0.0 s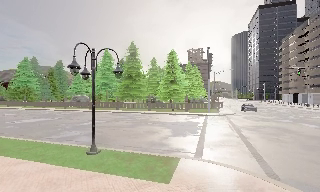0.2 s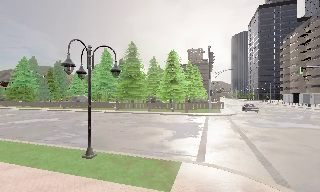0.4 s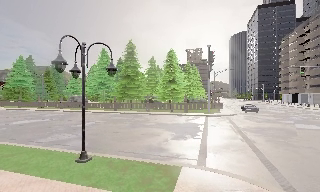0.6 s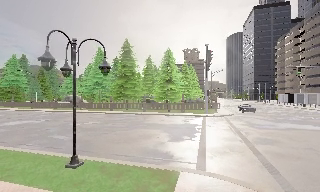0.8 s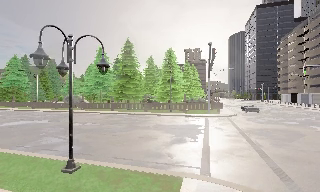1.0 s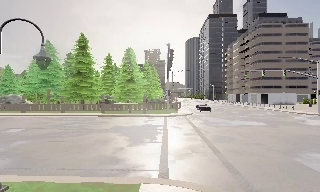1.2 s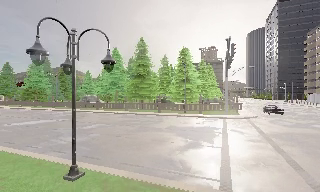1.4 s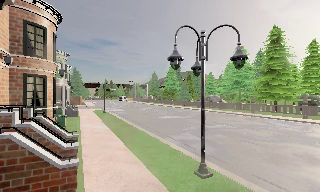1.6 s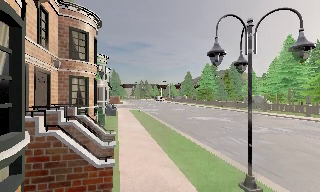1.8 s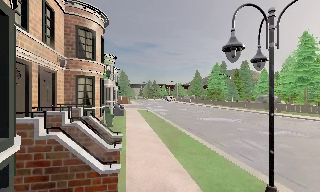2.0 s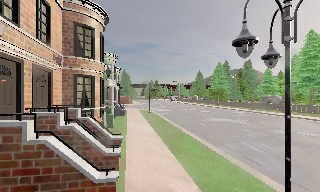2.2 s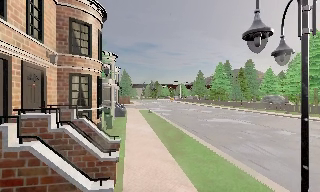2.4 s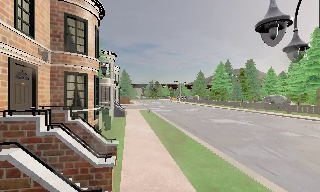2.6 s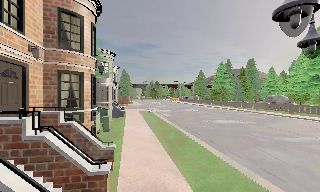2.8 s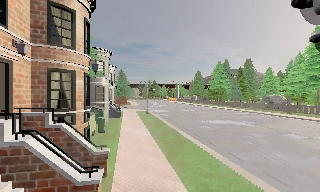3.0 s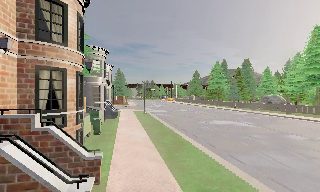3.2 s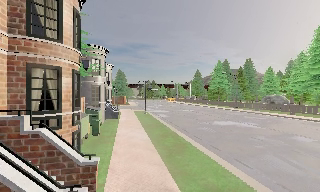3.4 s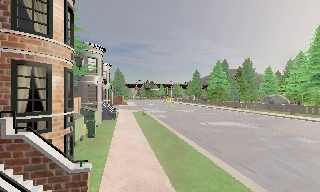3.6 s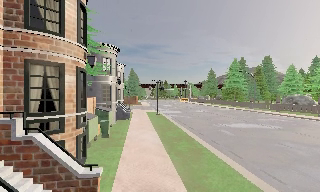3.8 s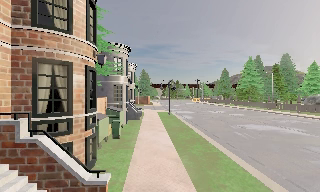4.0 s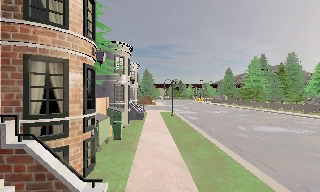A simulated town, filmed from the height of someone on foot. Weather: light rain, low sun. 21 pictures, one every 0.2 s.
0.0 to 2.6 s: The camera pans to its left, which is counterclockwise from overhead, by about 60 degrees. It travels forward, about 5 m.
2.6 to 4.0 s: The camera travels forward, about 2.5 m, so what stands in front looms larger.
The film runs forward here.
